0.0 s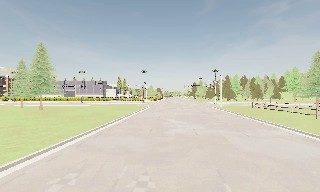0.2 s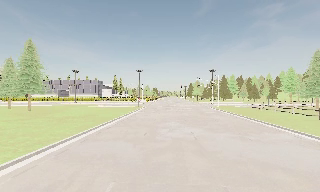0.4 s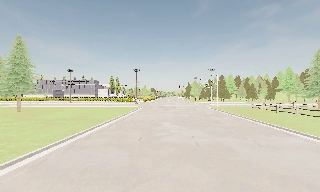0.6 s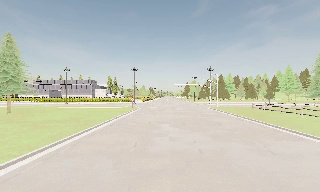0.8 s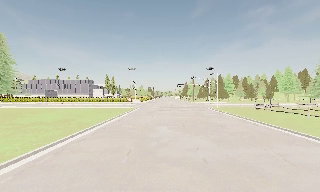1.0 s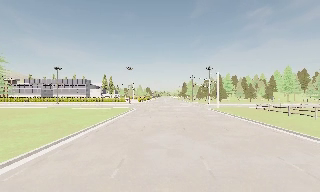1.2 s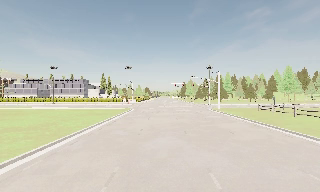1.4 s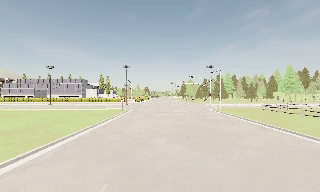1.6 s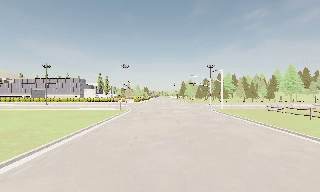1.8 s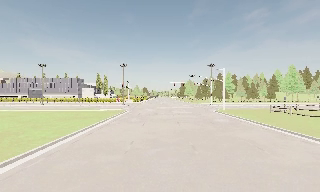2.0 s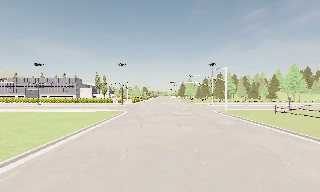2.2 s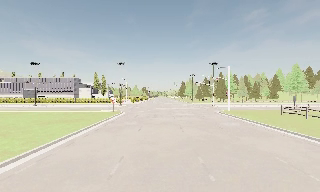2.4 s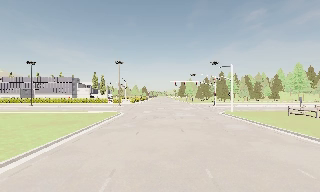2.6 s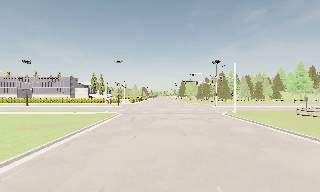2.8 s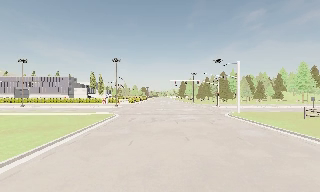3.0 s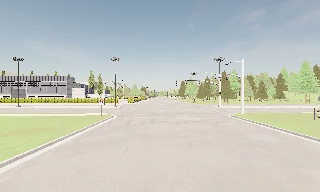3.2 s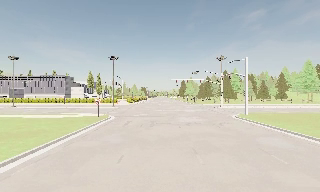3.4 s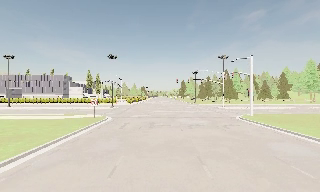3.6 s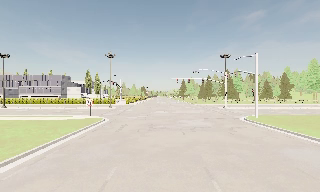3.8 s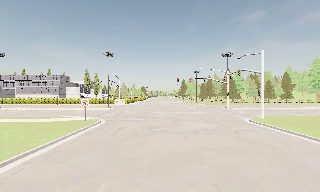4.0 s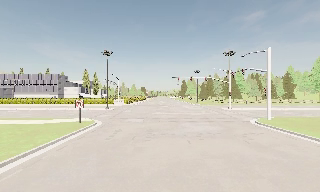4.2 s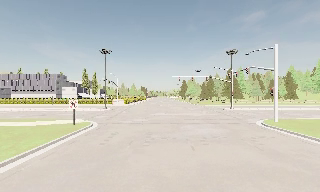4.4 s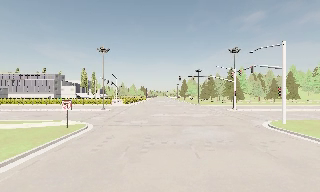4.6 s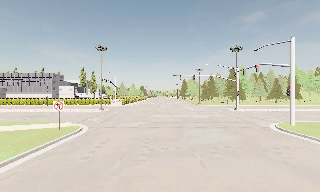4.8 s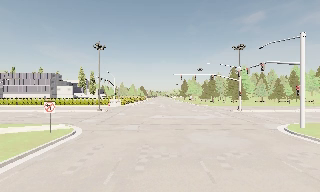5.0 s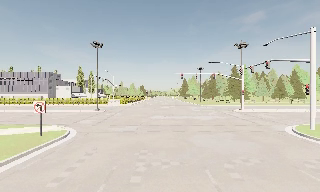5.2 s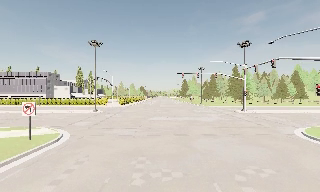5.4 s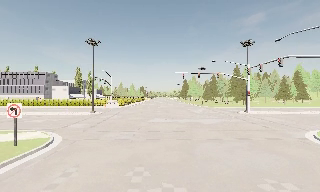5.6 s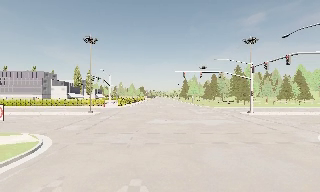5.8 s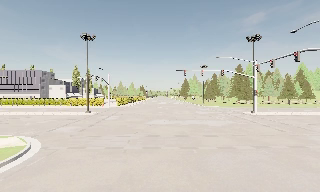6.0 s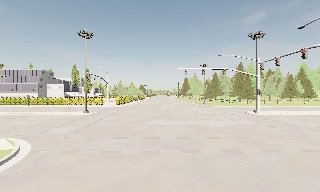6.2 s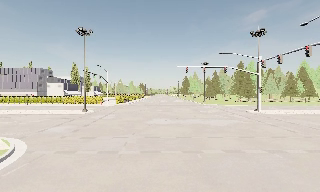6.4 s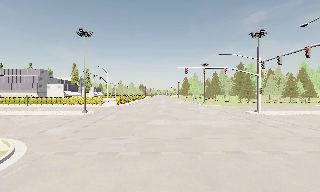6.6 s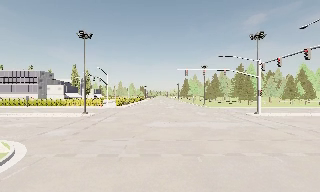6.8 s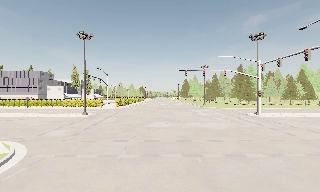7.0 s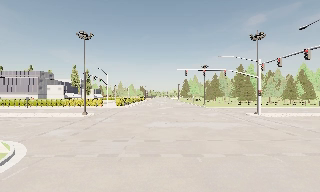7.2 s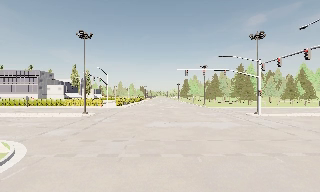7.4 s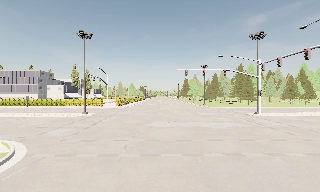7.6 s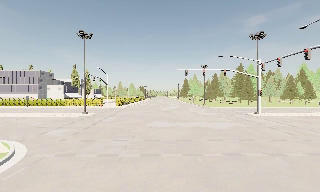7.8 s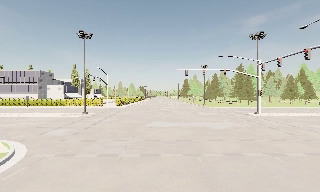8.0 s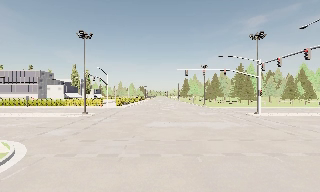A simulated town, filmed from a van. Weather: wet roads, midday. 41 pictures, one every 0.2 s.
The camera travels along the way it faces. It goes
forward.
0.0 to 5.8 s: The camera travels forward, about 35 m, so what stands in front looms larger.
5.8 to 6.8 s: The camera travels forward, about 1 m, so what stands in front looms larger. It loses speed.
6.8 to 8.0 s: The camera keeps its place and its aim.
The film runs forward here.
